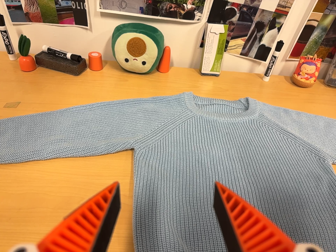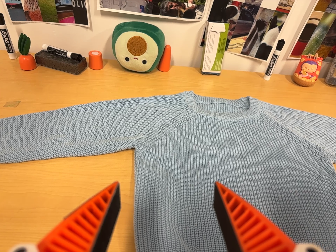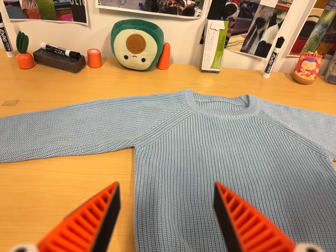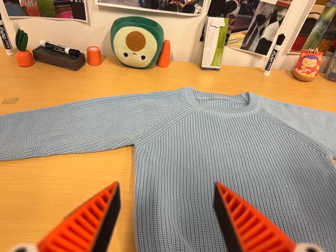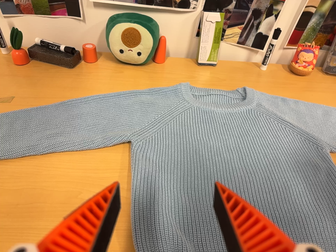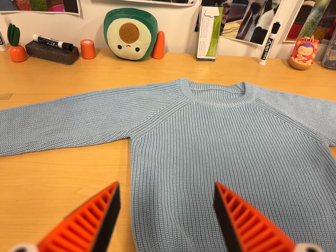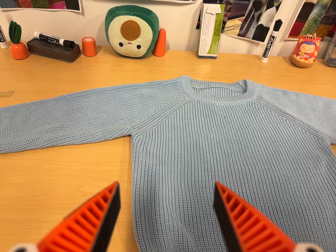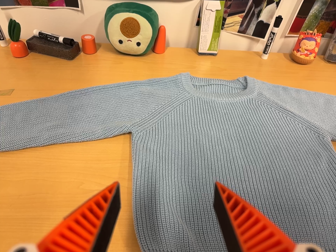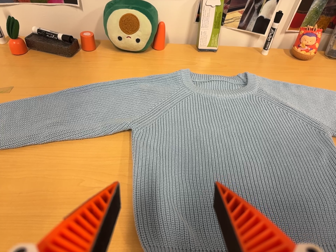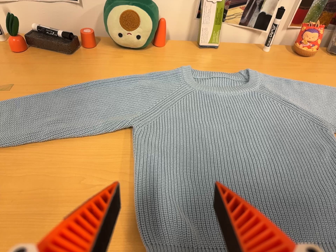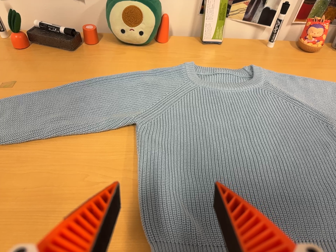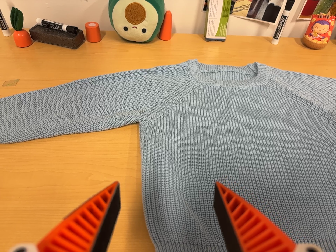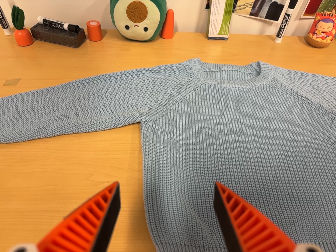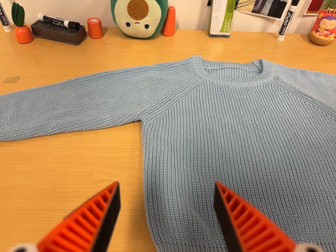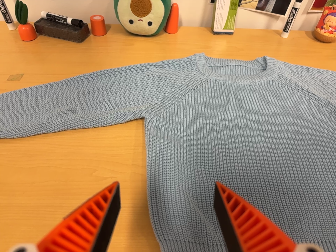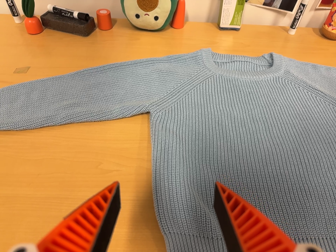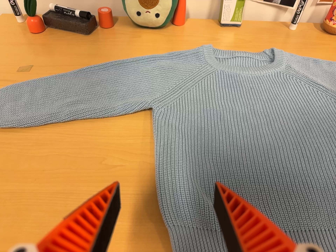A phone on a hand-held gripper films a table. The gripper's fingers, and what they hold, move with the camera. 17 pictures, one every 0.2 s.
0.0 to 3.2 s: The camera's aim tips toward the bottom of its view by about 10 degrees, and the scene shifts upward.
The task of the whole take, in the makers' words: right arm across.
The film runs forward here.
